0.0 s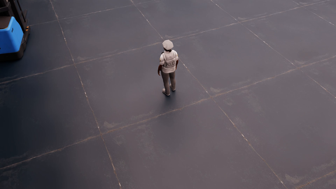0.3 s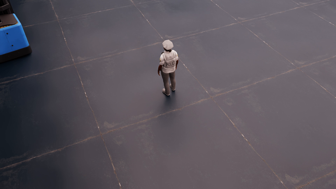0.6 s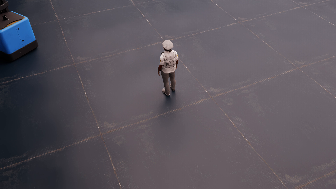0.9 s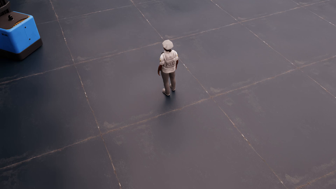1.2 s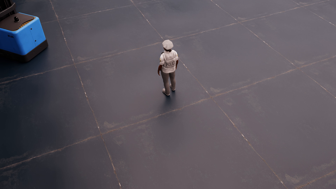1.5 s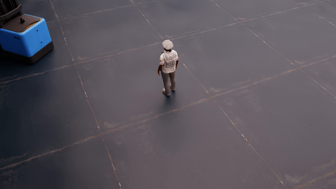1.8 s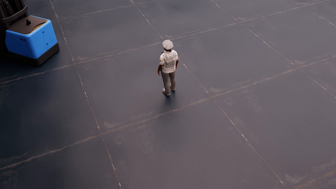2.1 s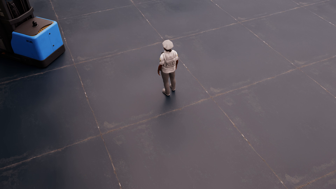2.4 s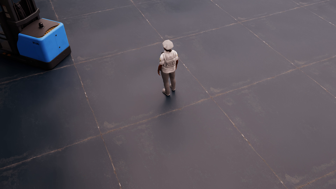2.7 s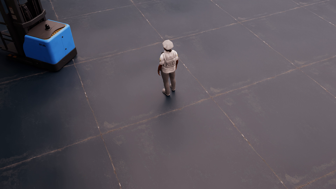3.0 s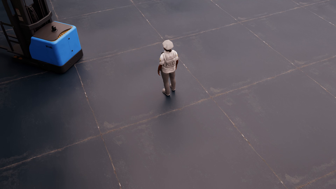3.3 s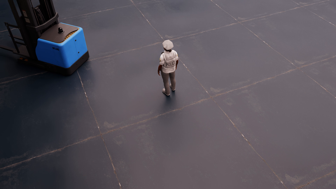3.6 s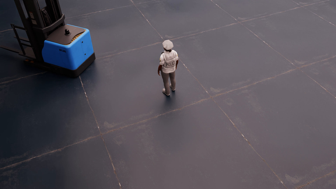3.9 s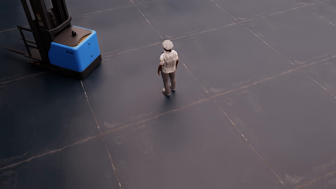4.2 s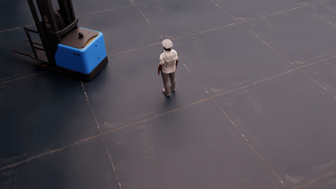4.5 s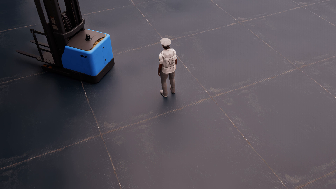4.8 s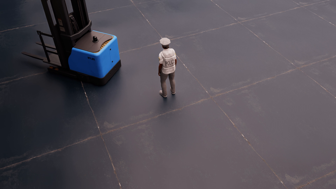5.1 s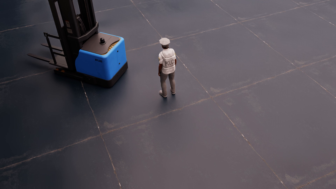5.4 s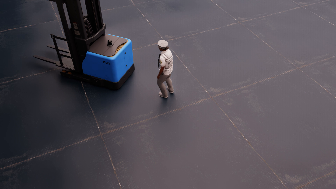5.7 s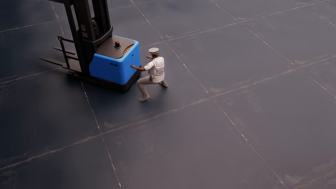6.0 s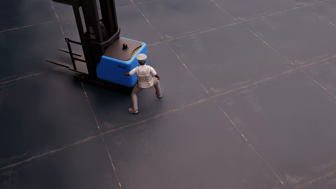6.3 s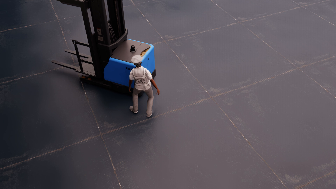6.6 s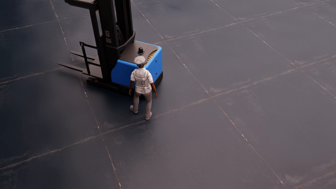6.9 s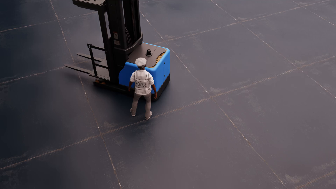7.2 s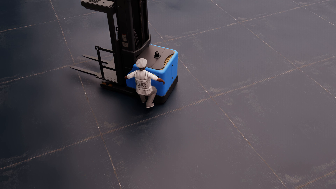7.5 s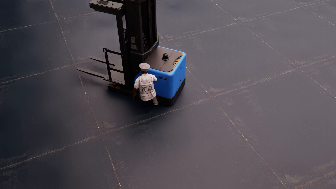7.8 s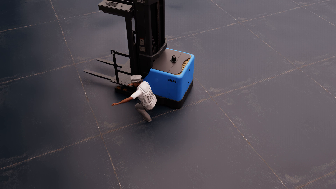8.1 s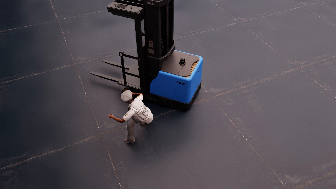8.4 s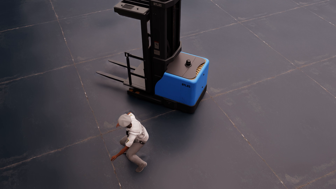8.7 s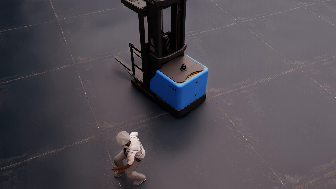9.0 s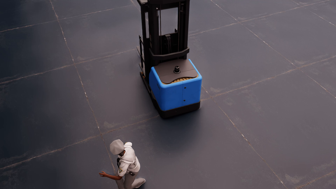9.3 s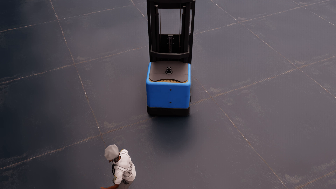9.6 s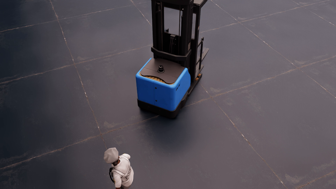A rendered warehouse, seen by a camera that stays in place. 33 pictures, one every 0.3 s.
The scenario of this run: Near miss between a forklift and a person.
